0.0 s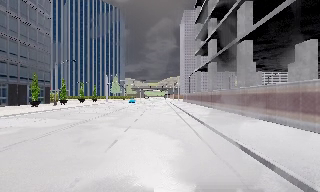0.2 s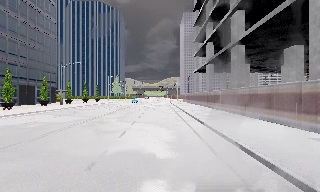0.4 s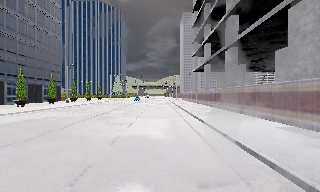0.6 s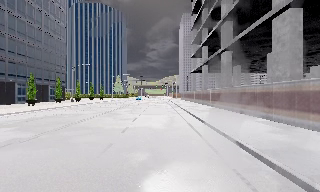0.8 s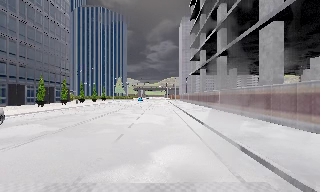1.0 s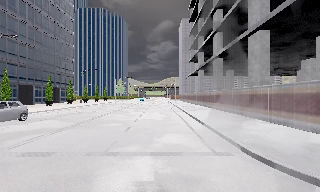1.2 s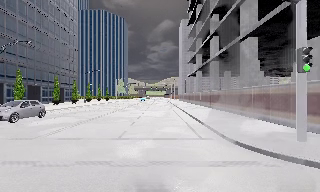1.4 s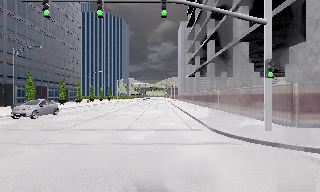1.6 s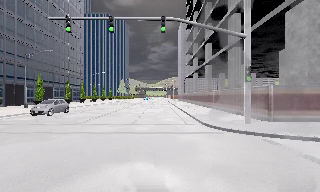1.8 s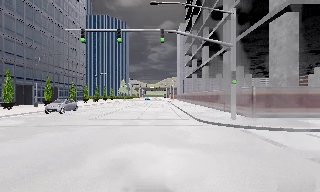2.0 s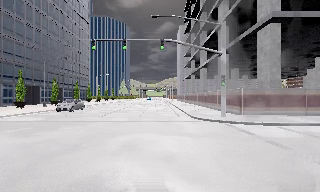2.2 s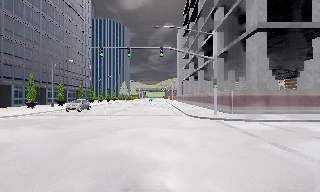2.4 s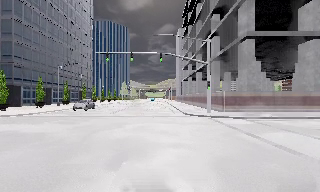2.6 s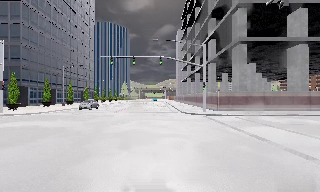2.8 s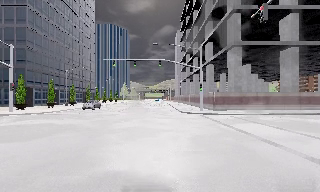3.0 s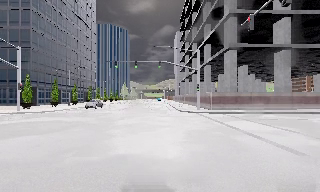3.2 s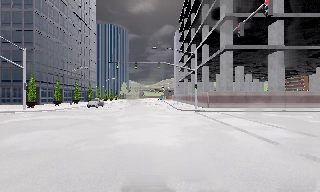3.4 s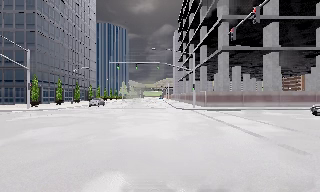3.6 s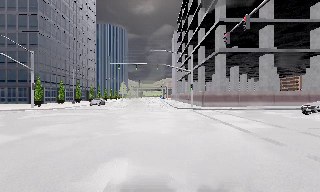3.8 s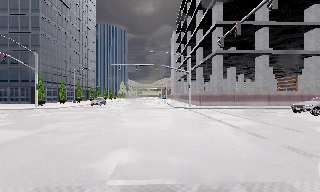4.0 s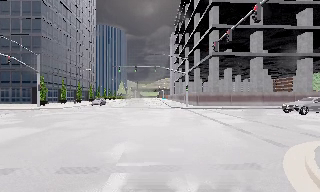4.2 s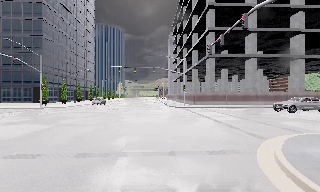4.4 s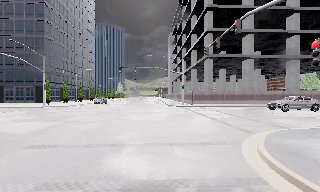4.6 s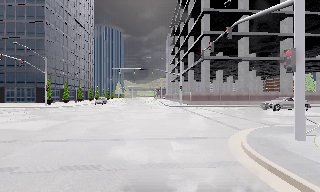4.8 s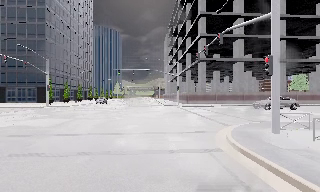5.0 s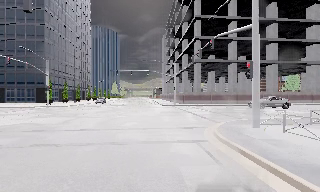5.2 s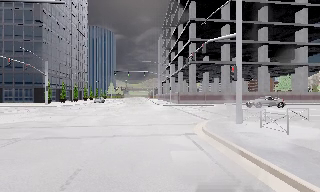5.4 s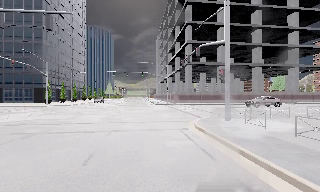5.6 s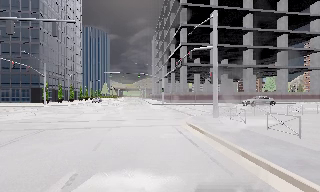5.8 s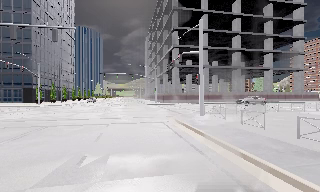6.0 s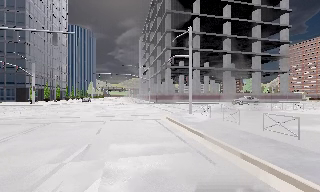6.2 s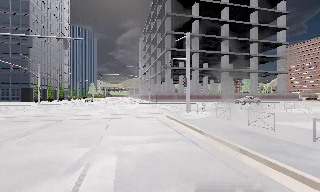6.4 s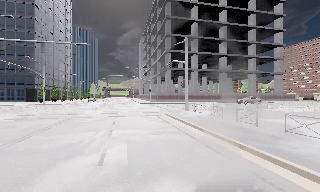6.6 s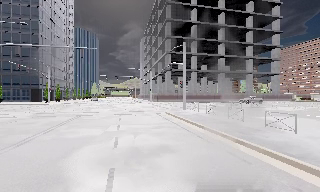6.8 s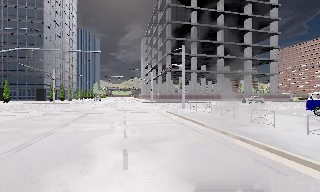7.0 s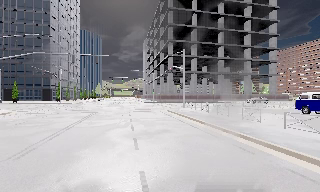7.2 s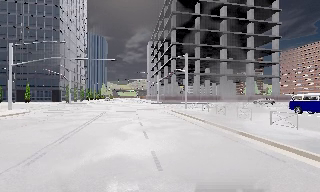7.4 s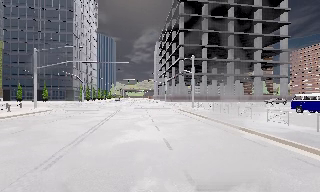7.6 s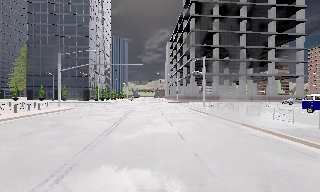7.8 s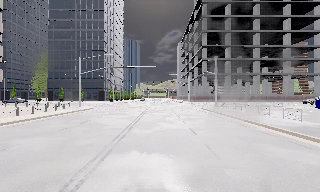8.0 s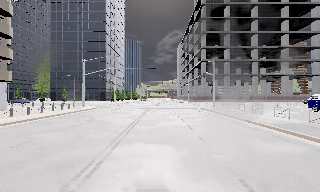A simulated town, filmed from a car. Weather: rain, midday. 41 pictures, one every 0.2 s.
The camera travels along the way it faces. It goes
backward.
0.0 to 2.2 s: The camera travels backward, about 20 m, so what stands in front gets smaller.
2.2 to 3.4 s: The camera travels backward, about 7 m, so what stands in front gets smaller. It loses speed.
3.4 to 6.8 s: The camera swings to its right by about 10 degrees, and the scene slides to the left. It travels backward, about 18 m, so what stands in front gets smaller.
6.8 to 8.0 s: The scene slides to the right, as the camera pans about 15 degrees to its left. It travels backward, about 8 m, so what stands in front gets smaller.
The film runs backward here.
